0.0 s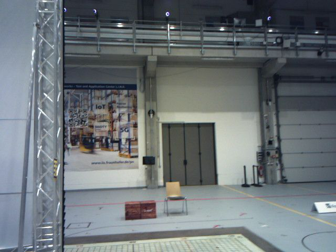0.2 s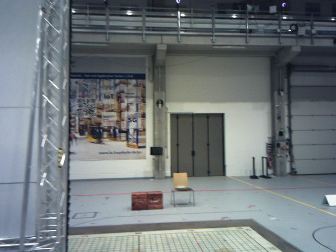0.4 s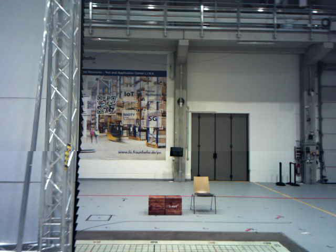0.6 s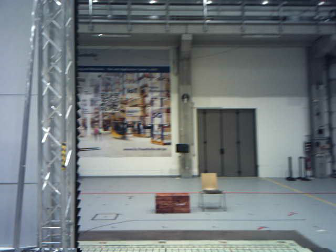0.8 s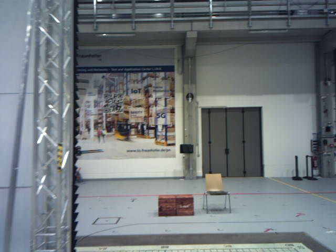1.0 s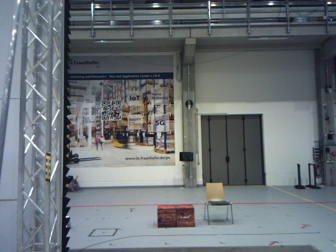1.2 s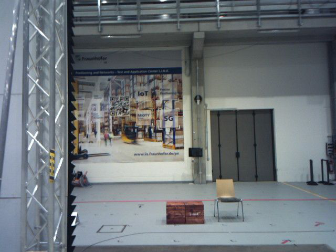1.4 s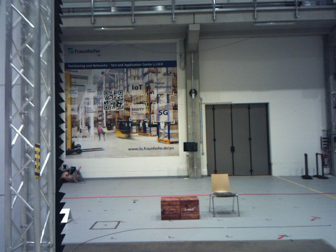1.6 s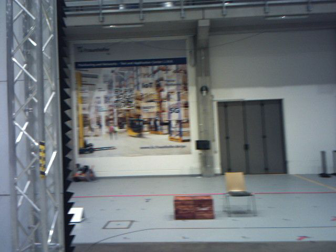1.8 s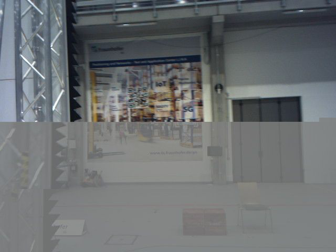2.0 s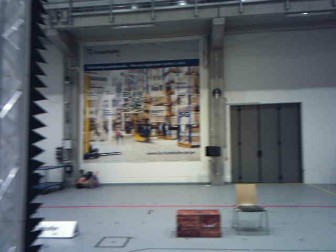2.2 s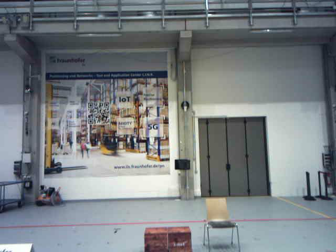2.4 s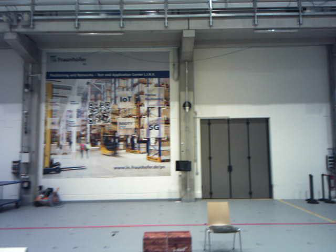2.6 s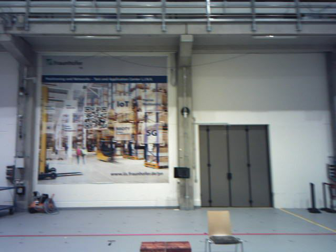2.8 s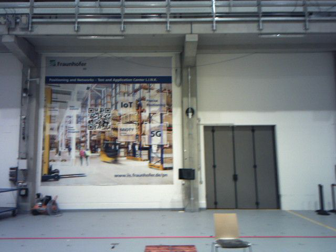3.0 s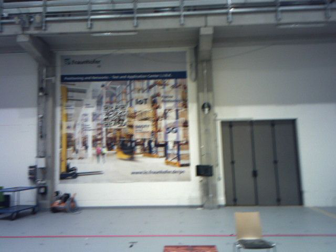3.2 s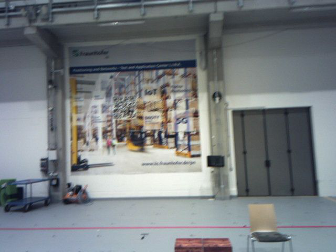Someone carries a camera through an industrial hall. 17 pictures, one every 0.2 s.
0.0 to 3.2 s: The camera pans to its left, which is counterclockwise from overhead, by about 10 degrees. It travels forward, about 3.4 m, so what stands in front looms larger.
The film runs forward here.
